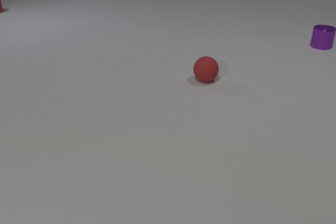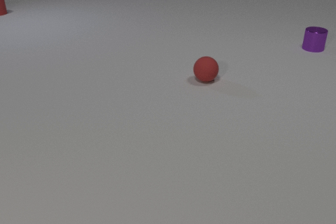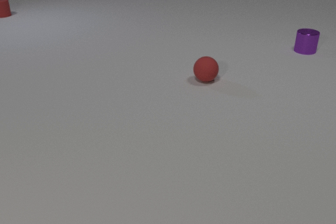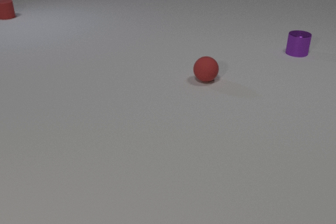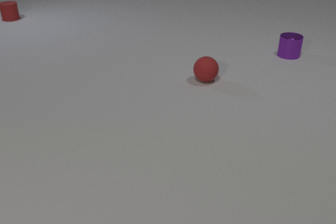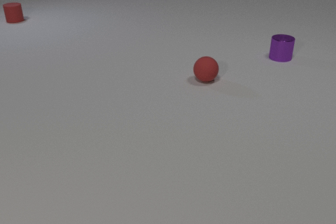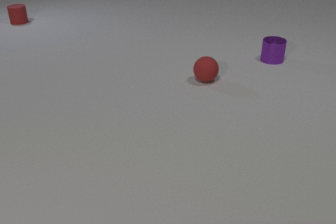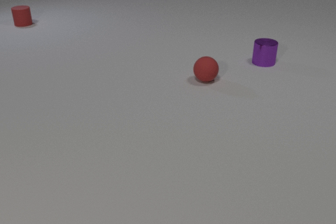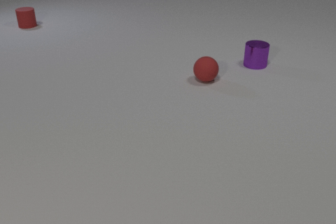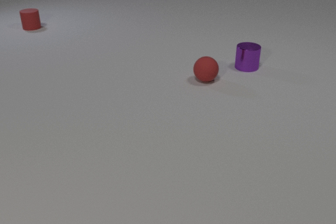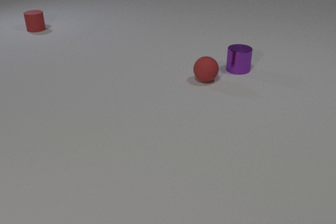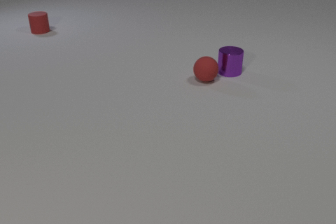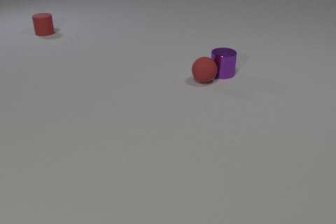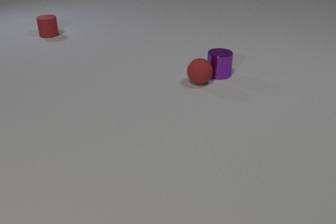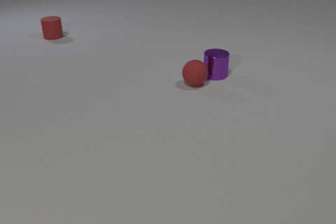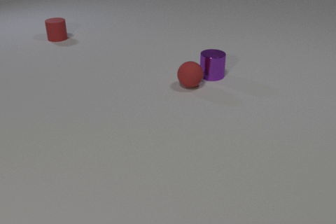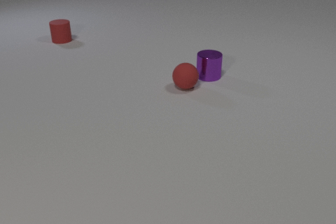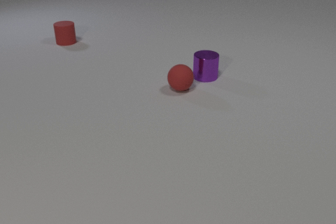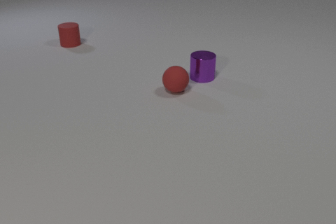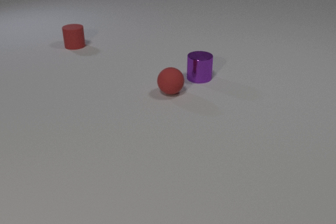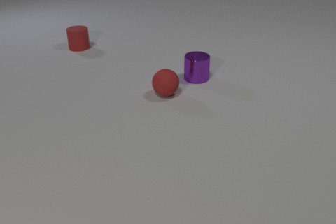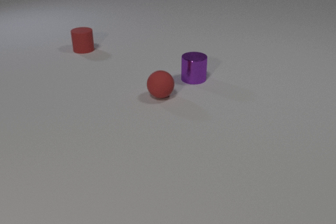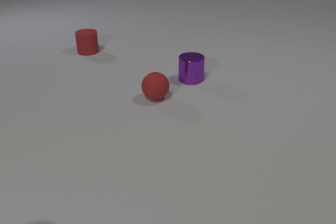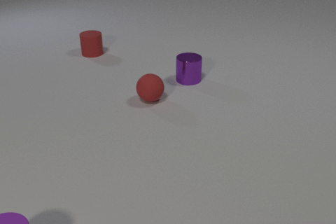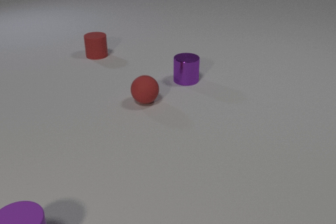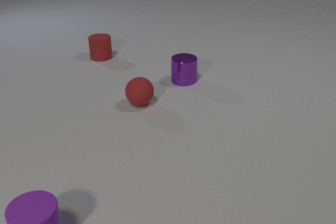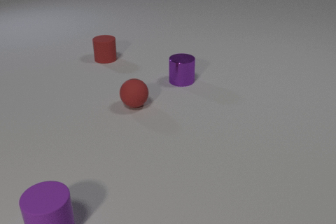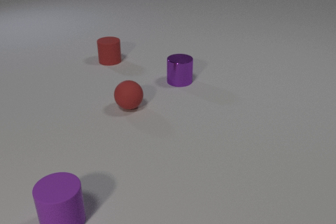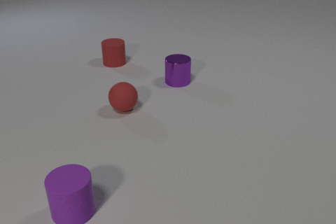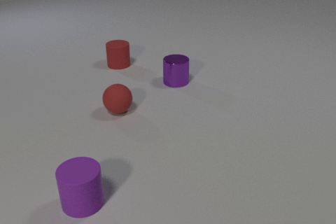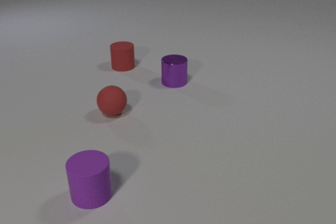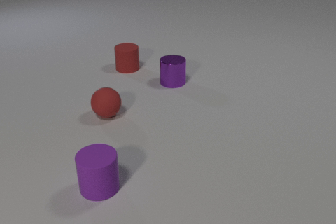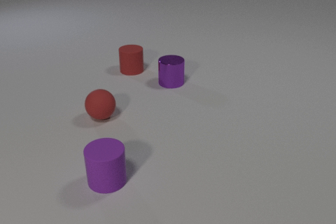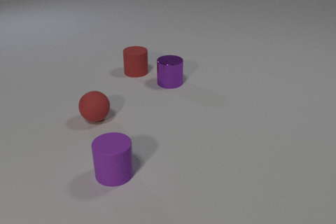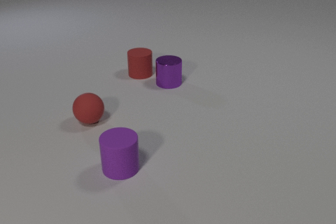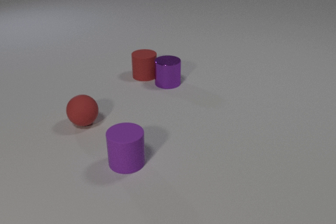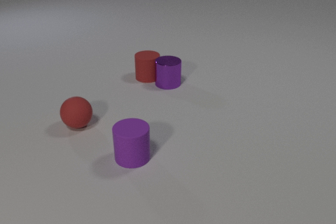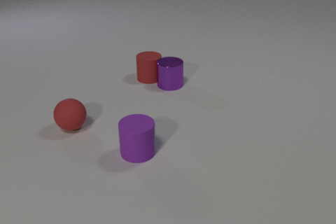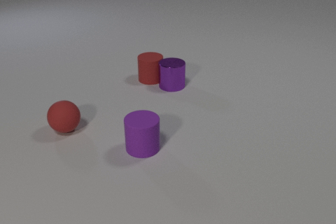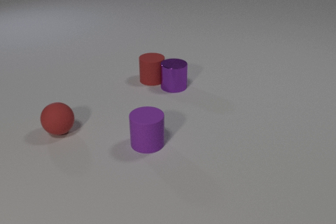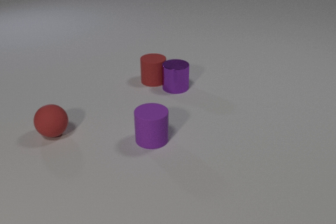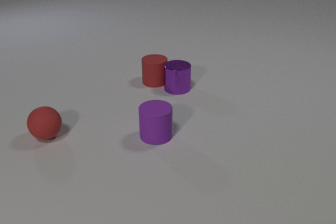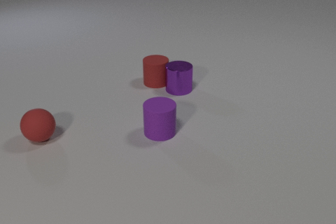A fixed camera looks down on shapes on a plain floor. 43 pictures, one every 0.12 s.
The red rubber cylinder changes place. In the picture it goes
toward the camera.
The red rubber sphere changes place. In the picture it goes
to the left.
0.00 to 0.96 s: The purple metal cylinder slides toward the camera and to the left. The red rubber cylinder slides toward the camera and to the right.
0.96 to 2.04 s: The purple metal cylinder slides to the left and toward the camera. The red rubber sphere rolls to the left and toward the camera. The red rubber cylinder slides toward the camera and to the right. The purple metal cylinder and the red rubber sphere collide.
2.04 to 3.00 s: The purple metal cylinder slides to the left and toward the camera. The red rubber sphere rolls to the left and toward the camera. The red rubber cylinder slides toward the camera and to the right. The purple rubber cylinder comes in at the bottom edge, slides to the right and away from the camera.
3.00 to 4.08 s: The purple metal cylinder slides to the left and toward the camera. The red rubber sphere rolls to the left and toward the camera. The red rubber cylinder slides toward the camera and to the right. The purple rubber cylinder slides away from the camera and to the right.
4.08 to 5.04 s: The purple metal cylinder slides toward the camera and to the right. The red rubber sphere rolls to the left and toward the camera. The red rubber cylinder slides toward the camera and to the right. The purple rubber cylinder slides away from the camera and to the right. The purple metal cylinder and the red rubber cylinder collide.
What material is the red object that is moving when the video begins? rubber.
What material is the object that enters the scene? rubber.
How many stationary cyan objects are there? 0.
